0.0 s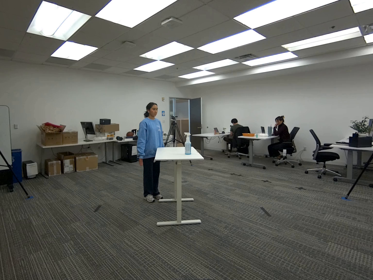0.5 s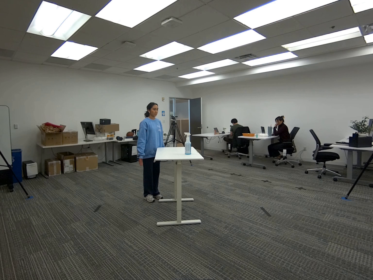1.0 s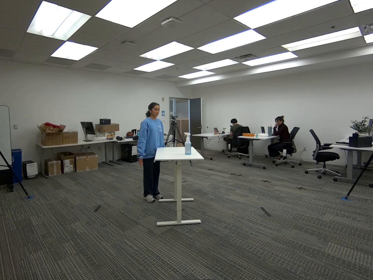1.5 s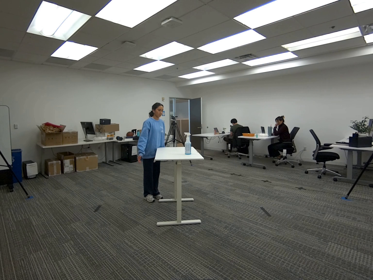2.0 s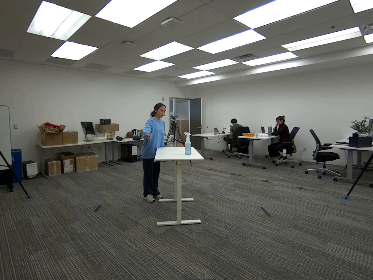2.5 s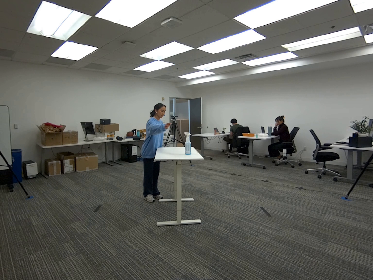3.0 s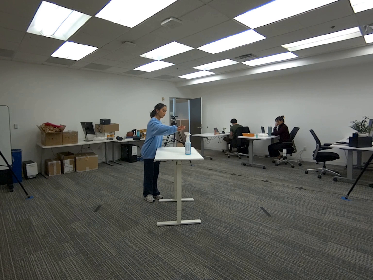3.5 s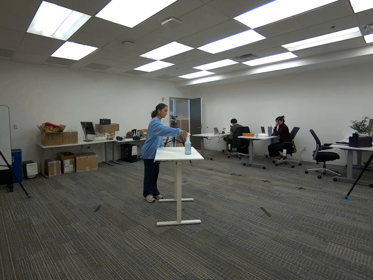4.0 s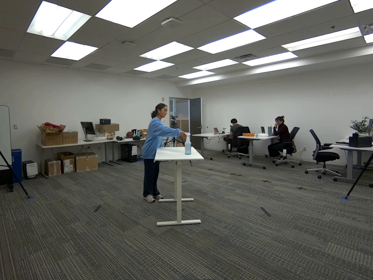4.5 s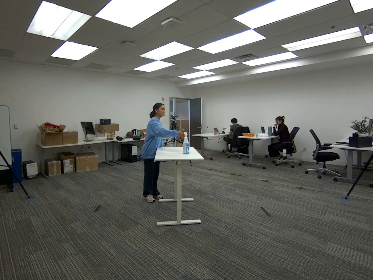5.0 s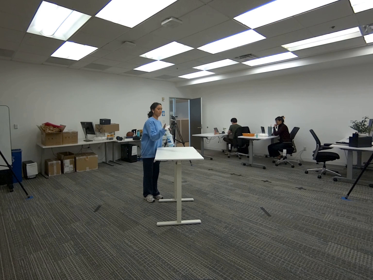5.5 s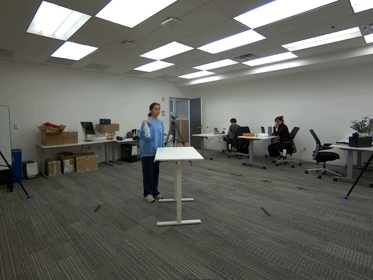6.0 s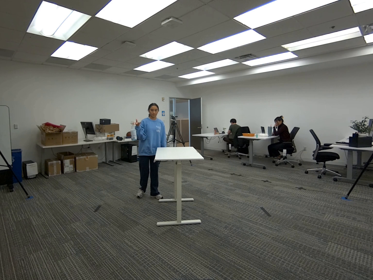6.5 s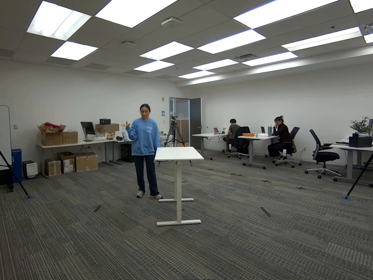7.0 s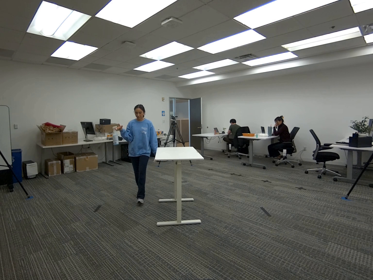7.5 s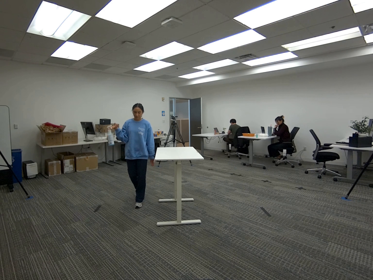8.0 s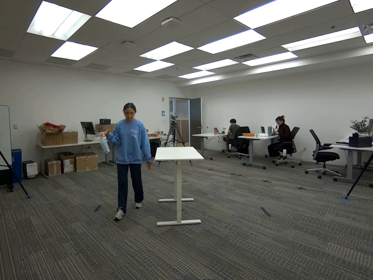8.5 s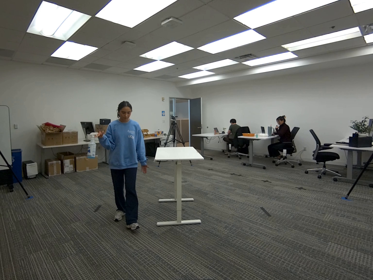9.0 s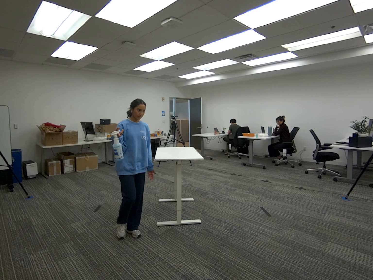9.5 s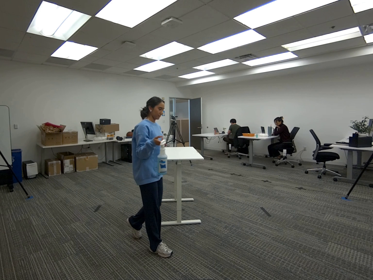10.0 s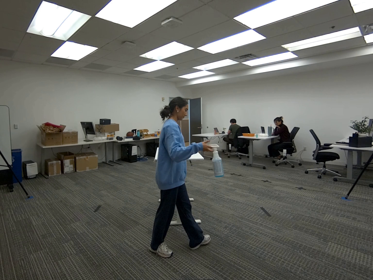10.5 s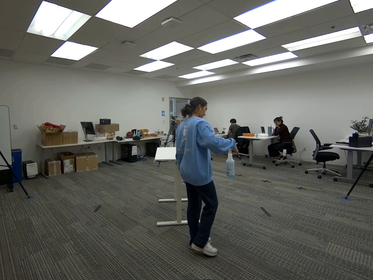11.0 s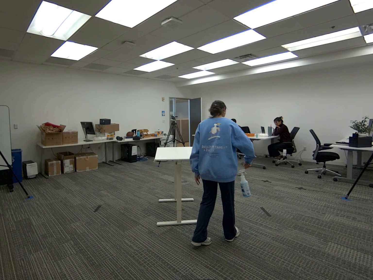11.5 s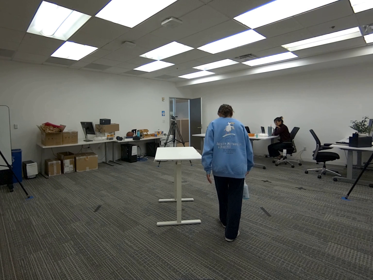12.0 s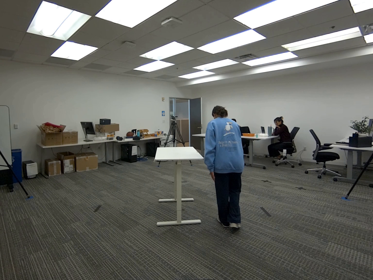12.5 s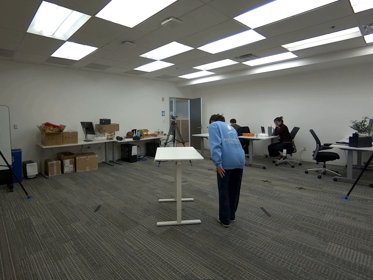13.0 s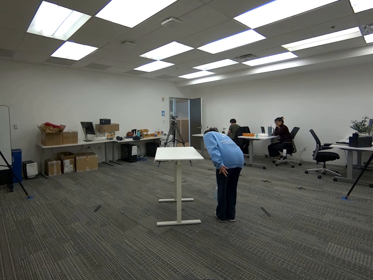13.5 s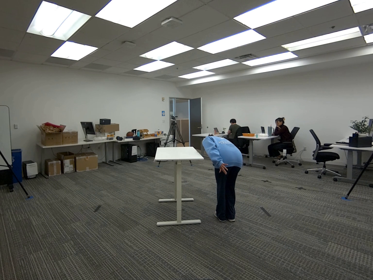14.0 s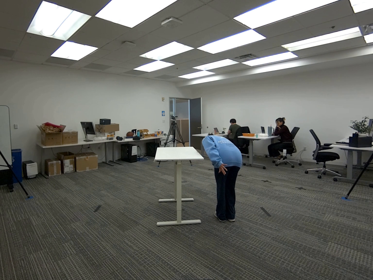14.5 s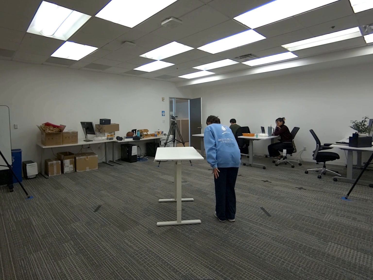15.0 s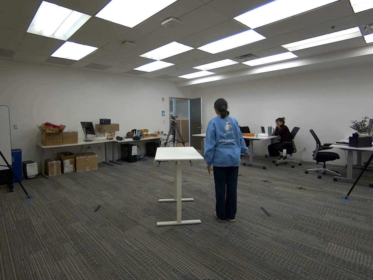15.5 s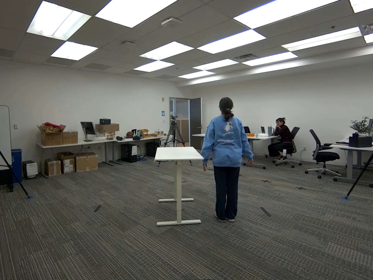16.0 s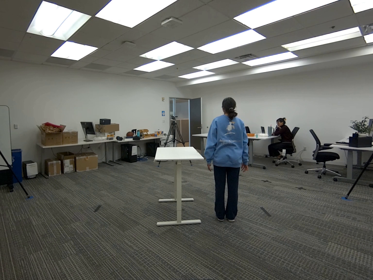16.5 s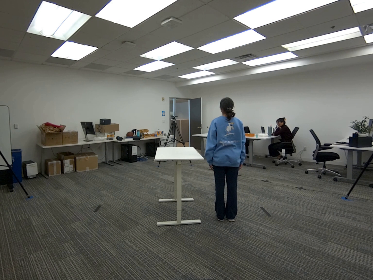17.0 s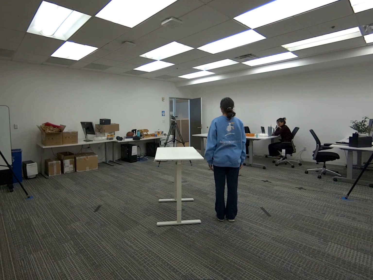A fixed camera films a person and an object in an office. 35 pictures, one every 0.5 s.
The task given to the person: Walk to the spray bottle on the white desk, pick up the spray bottle with your right hand and place it on the ground.
